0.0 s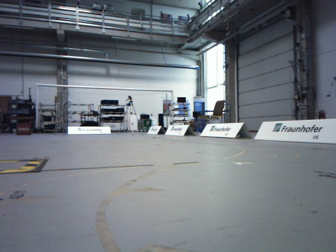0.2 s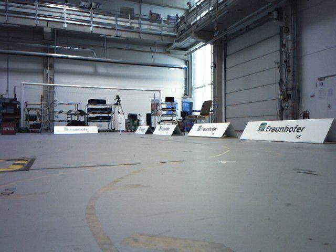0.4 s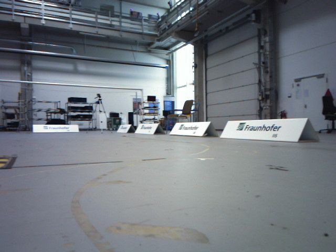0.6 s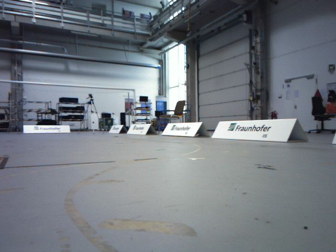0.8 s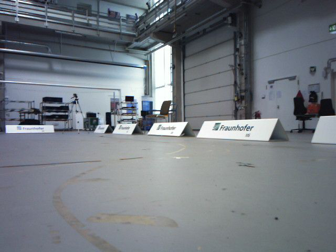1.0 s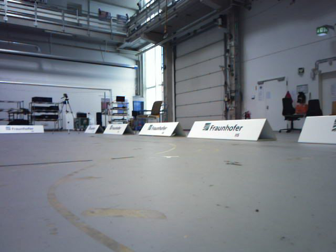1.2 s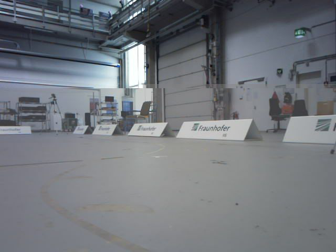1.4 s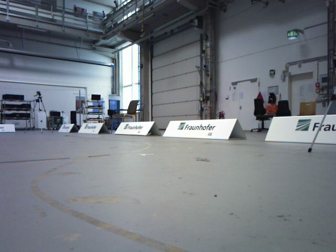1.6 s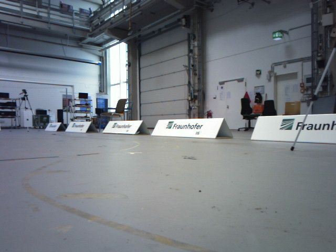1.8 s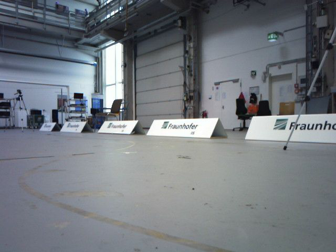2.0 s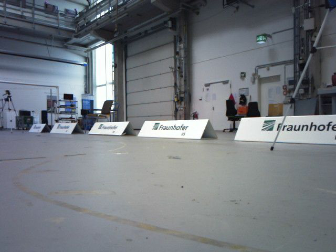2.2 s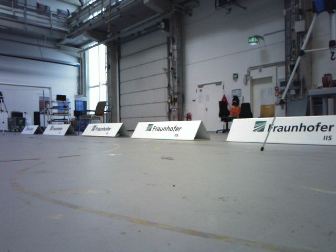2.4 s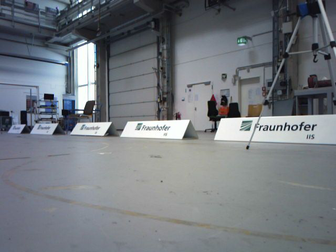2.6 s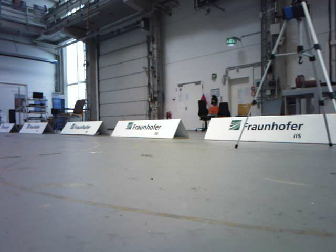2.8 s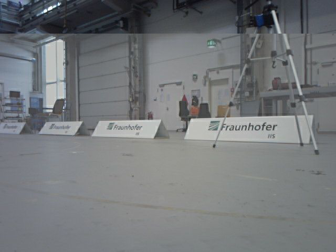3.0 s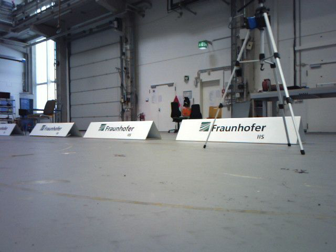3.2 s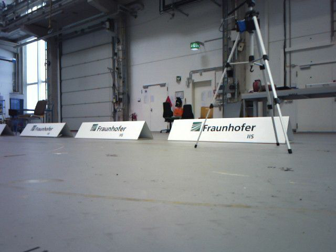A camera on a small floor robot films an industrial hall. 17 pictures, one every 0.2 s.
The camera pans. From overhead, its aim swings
clockwise.
The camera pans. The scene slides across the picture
to the left.
0.0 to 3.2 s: The camera pans to its right, which is clockwise from overhead, by about 35 degrees. It travels backward, about 0.6 m.
The film runs backward here.
